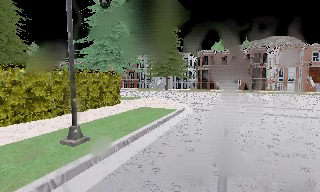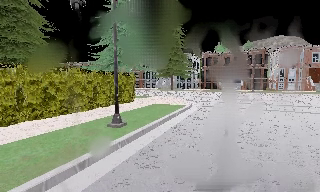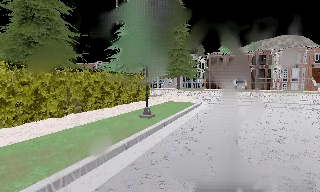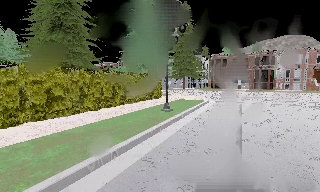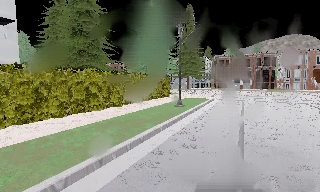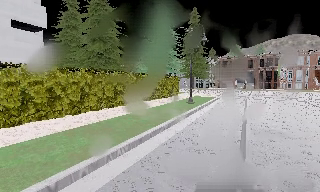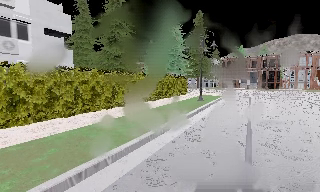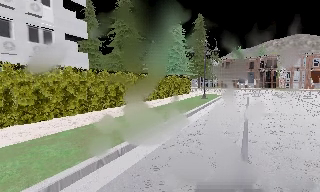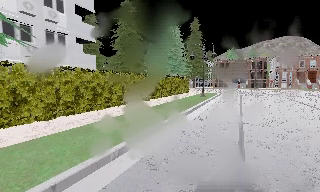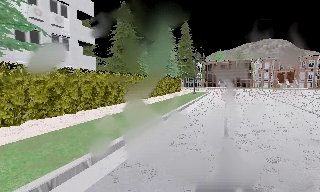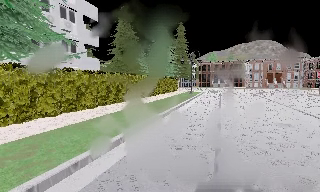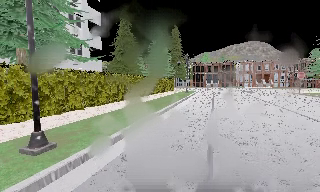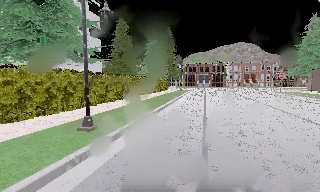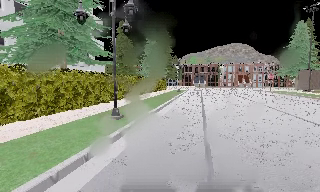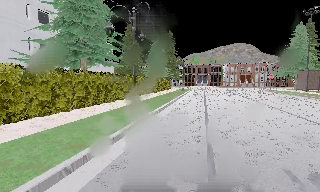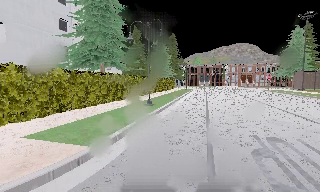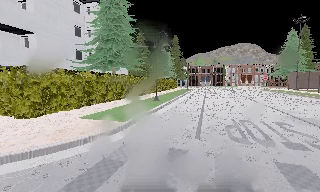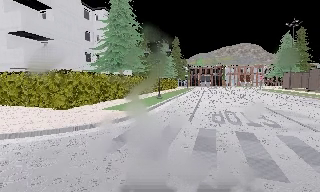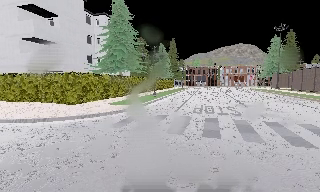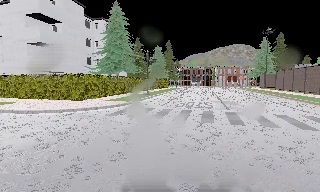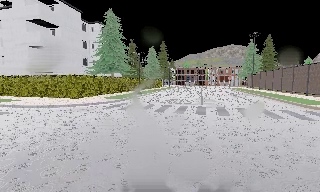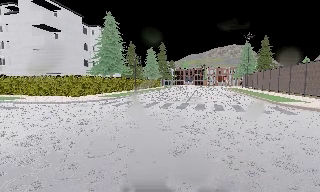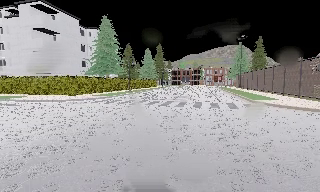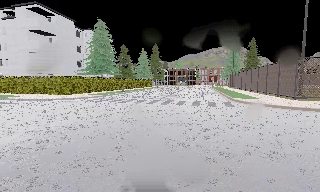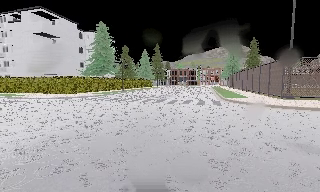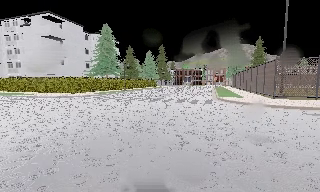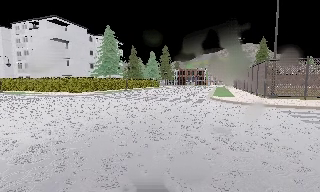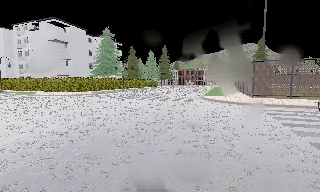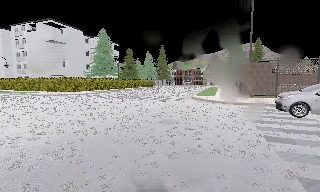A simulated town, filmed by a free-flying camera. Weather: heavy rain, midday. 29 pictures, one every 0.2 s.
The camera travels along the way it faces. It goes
backward.
0.0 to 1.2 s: The camera travels backward and to its left, about 9 m, so what stands in front gets smaller.
1.2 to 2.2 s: The camera pans to its right, which is clockwise from overhead, by about 10 degrees. It travels backward and to its left, about 8 m, so what stands in front gets smaller.
2.2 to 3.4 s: The camera travels backward, about 11 m, so what stands in front gets smaller.
3.4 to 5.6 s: The camera travels backward and to its right, about 15 m, so what stands in front gets smaller. It loses speed.
The film runs forward here.
